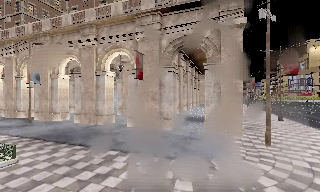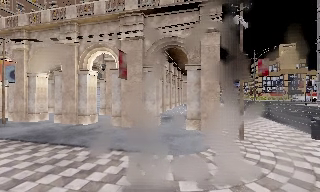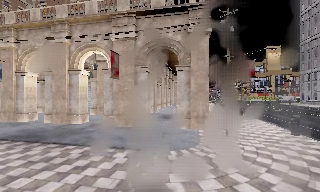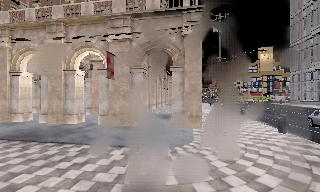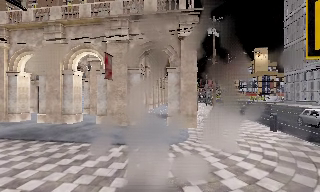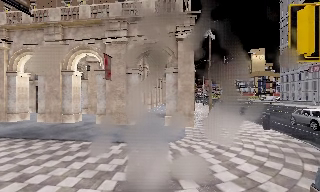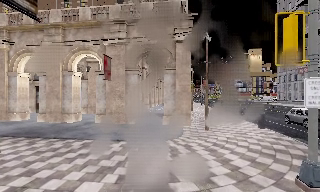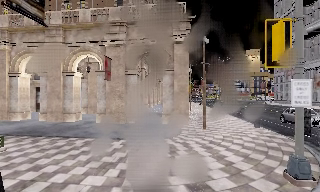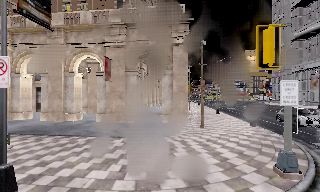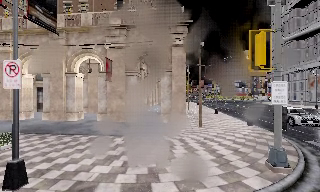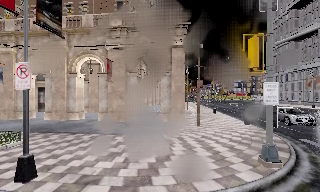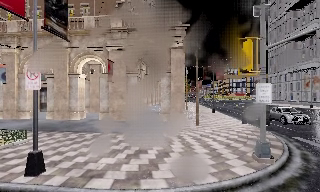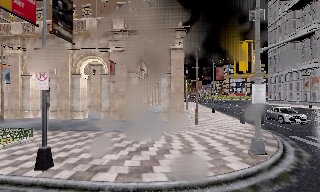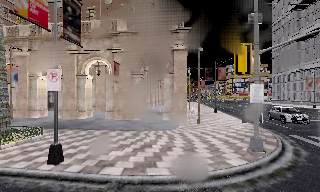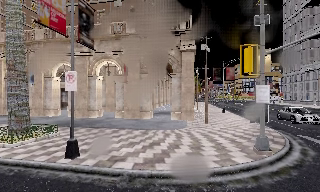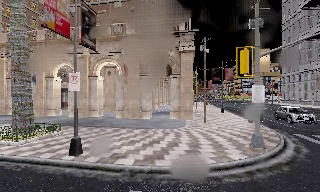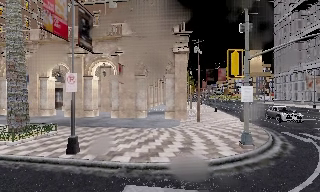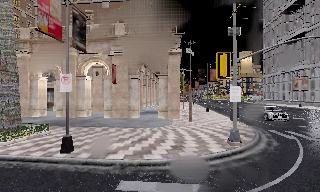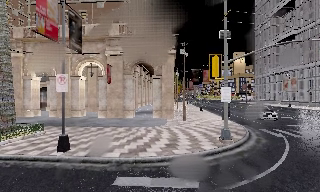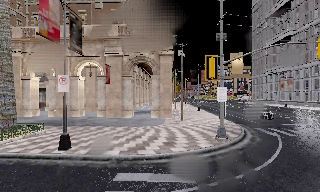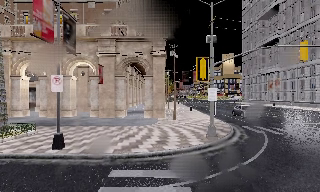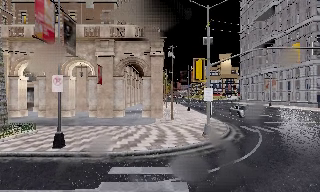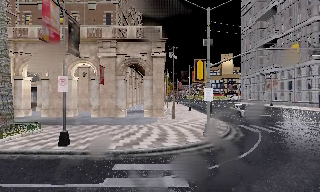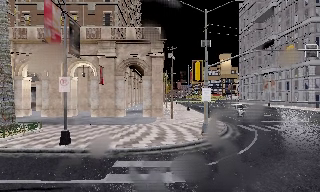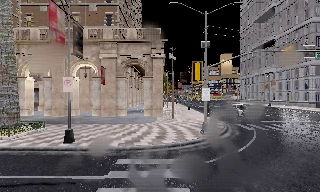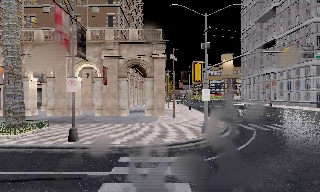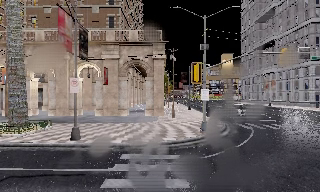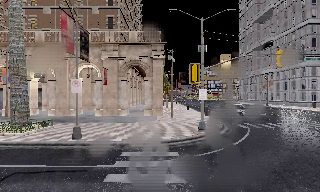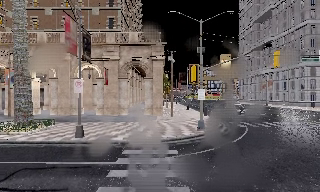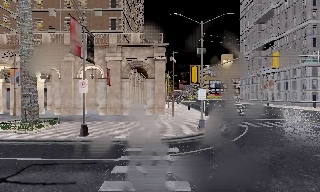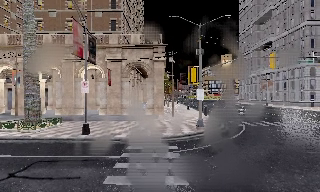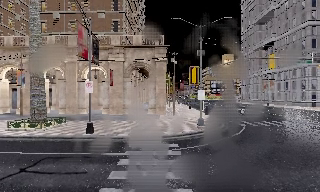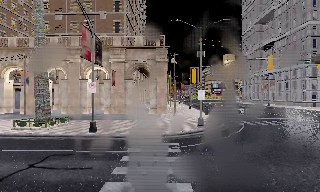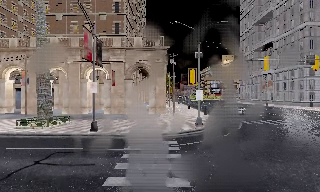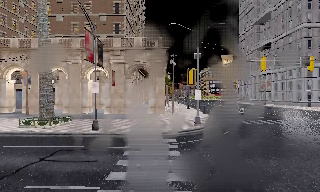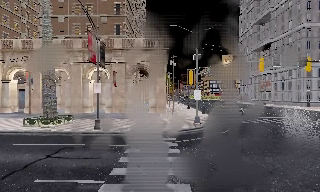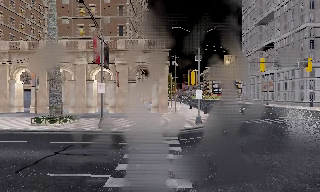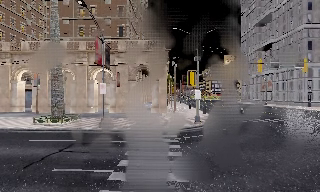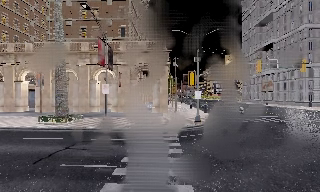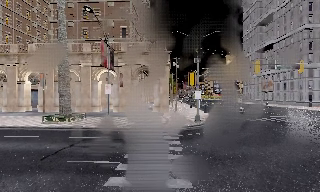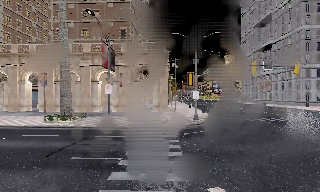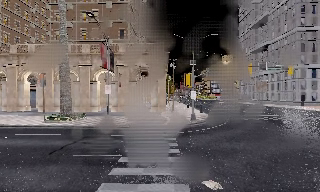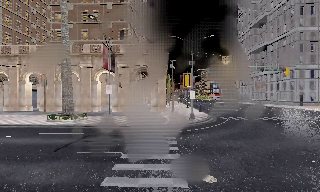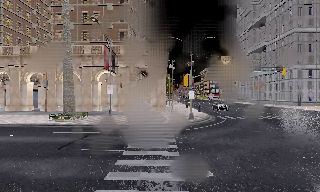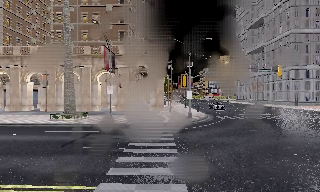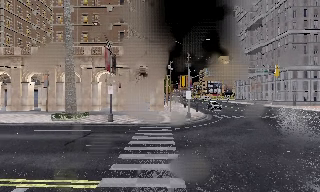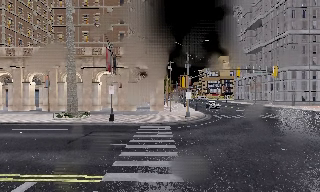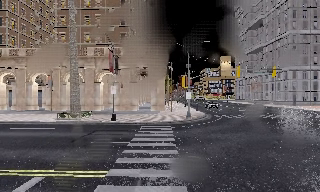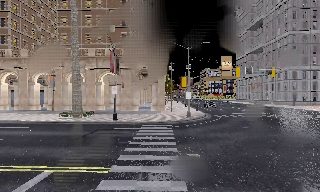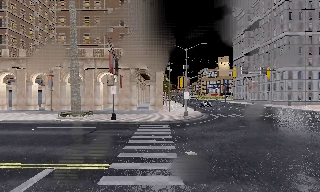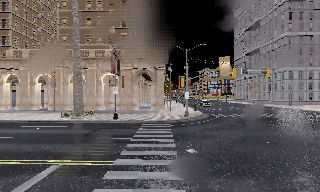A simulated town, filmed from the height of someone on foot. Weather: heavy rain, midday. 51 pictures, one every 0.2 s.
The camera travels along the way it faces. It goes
backward.
0.0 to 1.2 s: The scene slides to the left, as the camera pans about 15 degrees to its right. It travels backward, about 2 m, so what stands in front gets smaller.
1.2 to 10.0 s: The camera travels backward, about 14 m, so what stands in front gets smaller.
The film runs backward here.
